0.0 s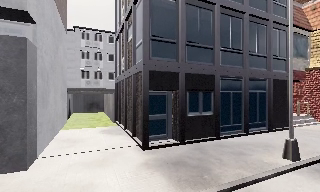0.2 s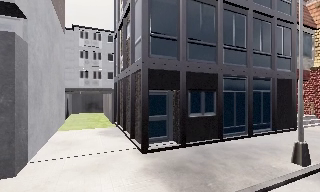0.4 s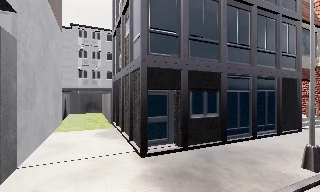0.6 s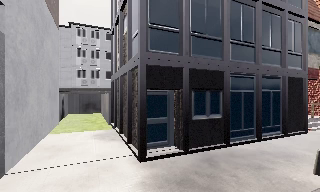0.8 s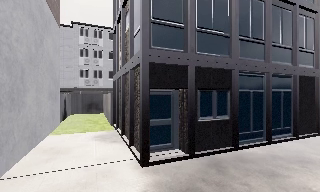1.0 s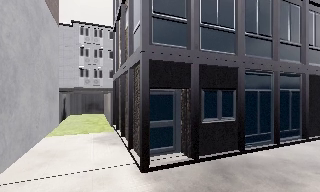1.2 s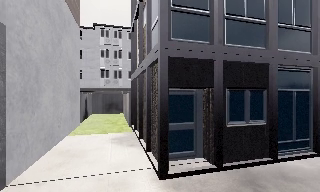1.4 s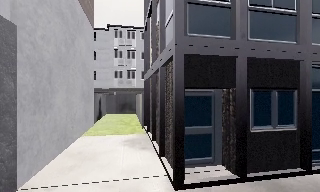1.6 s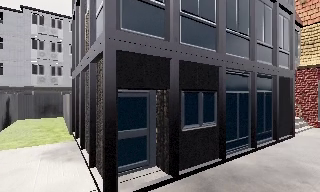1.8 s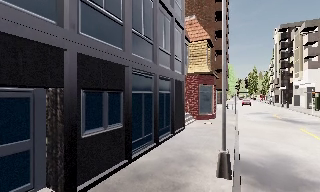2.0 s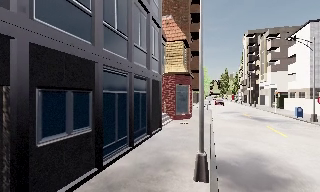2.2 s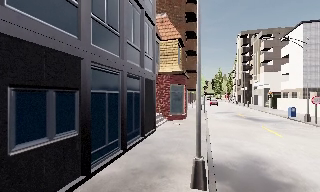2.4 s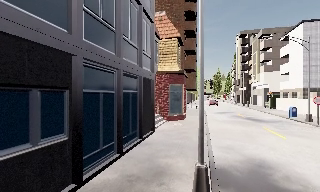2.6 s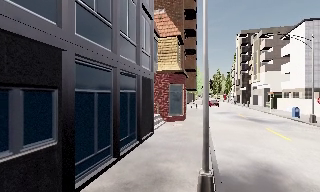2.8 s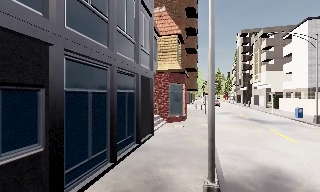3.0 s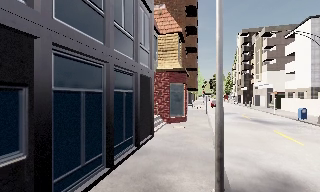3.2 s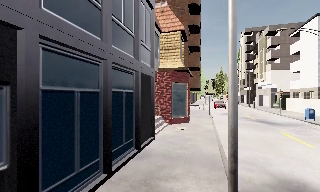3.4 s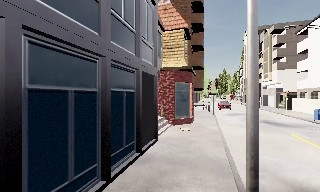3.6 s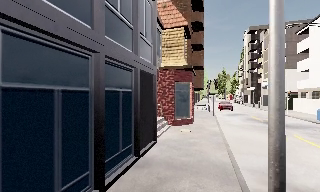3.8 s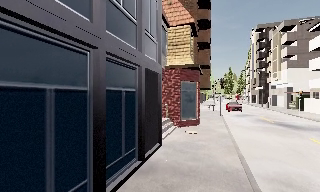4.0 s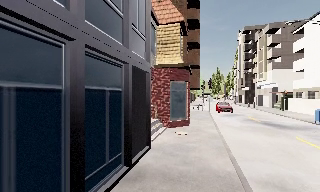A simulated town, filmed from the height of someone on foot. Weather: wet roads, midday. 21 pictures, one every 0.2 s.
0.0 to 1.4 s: The camera swings to its left by about 15 degrees, and the scene slides to the right. It travels forward, about 2.5 m, so what stands in front looms larger.
1.4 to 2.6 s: The camera swings to its right by about 65 degrees, and the scene slides to the left. It travels forward, about 2.5 m.
2.6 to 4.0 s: The camera travels forward, about 2.5 m, so what stands in front looms larger.
The film runs forward here.
